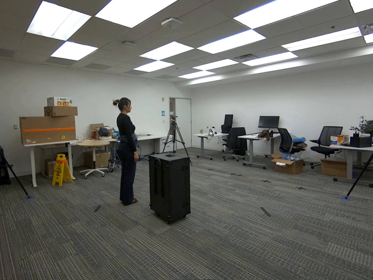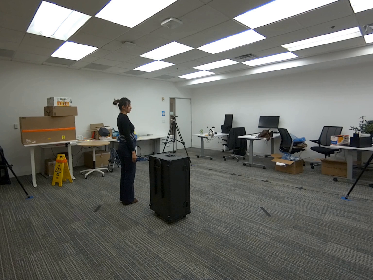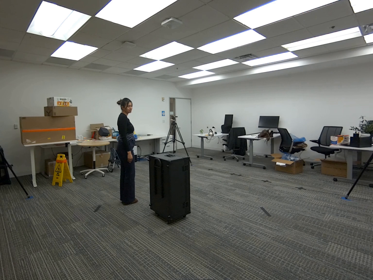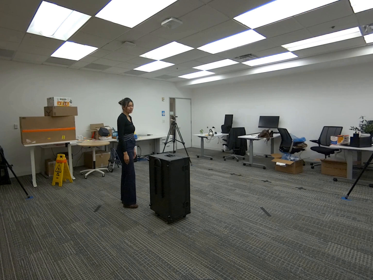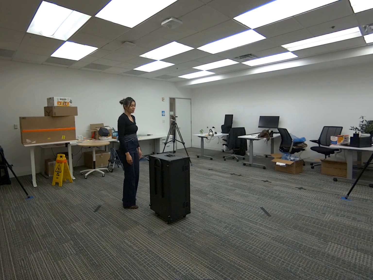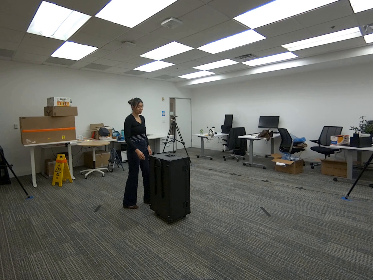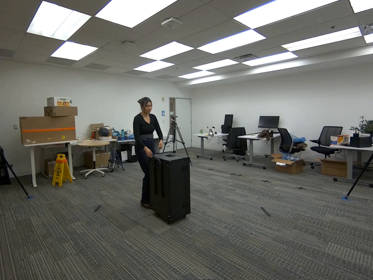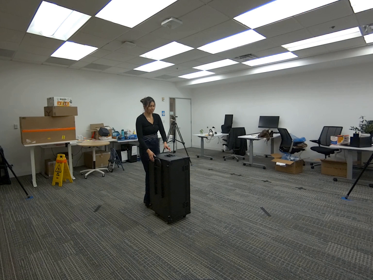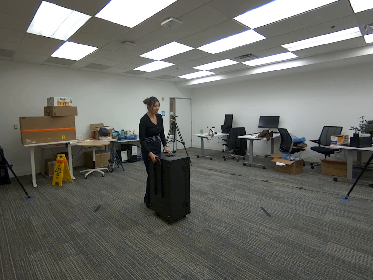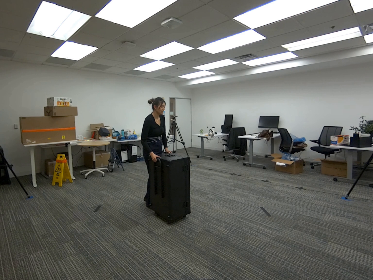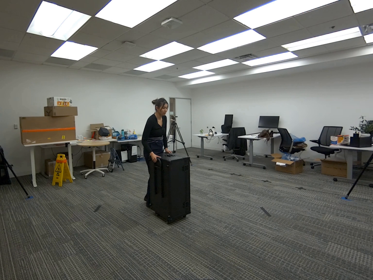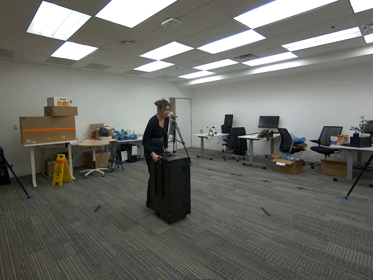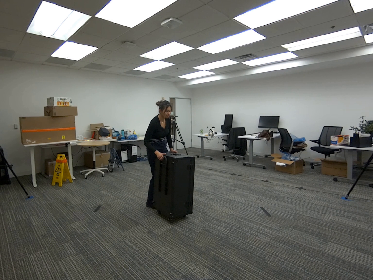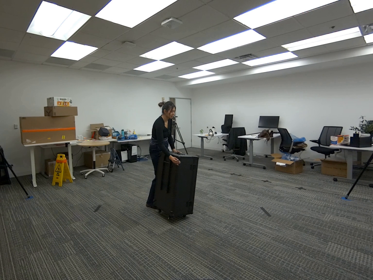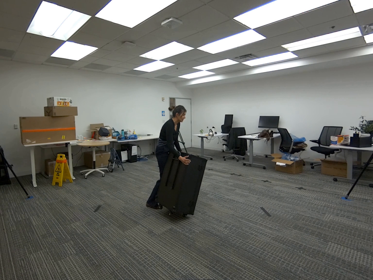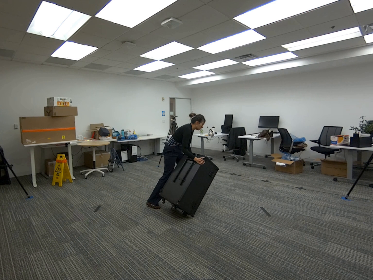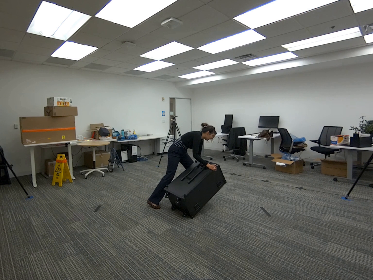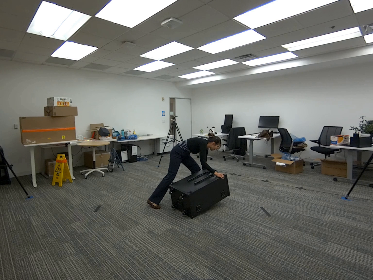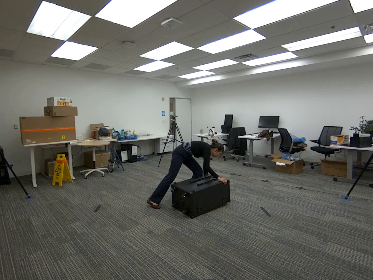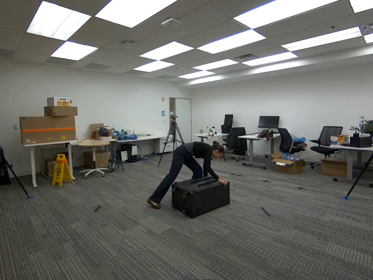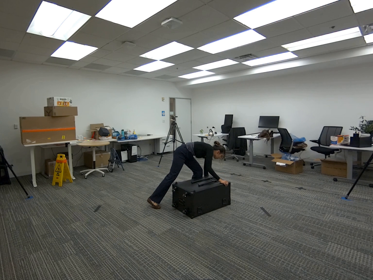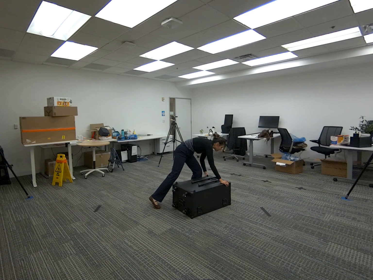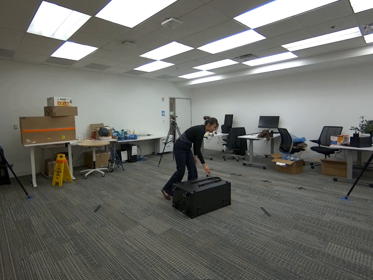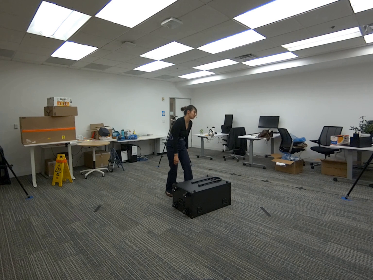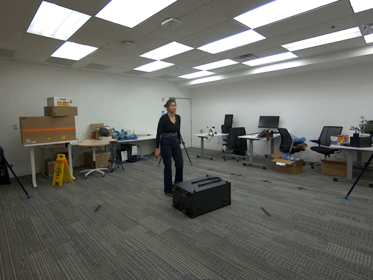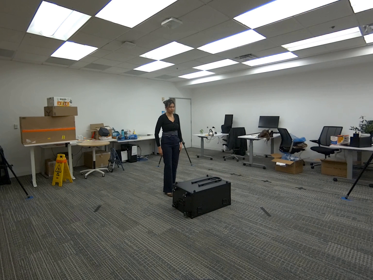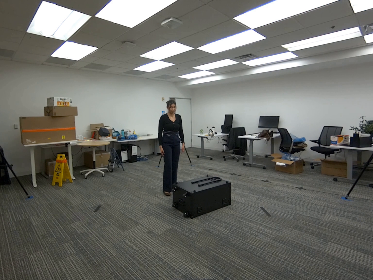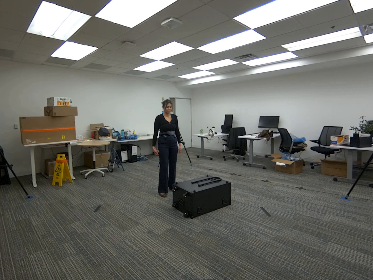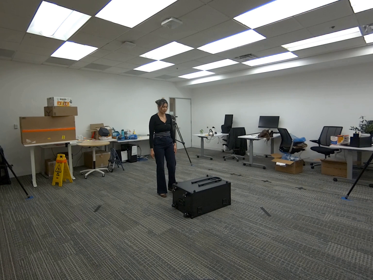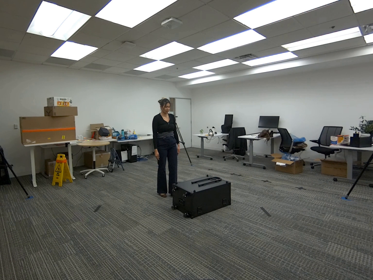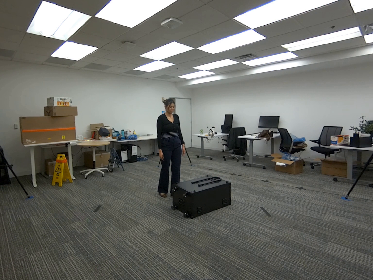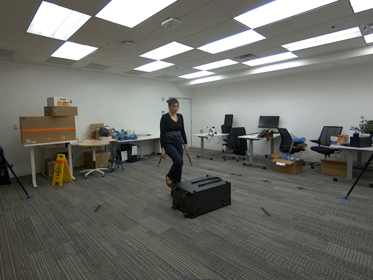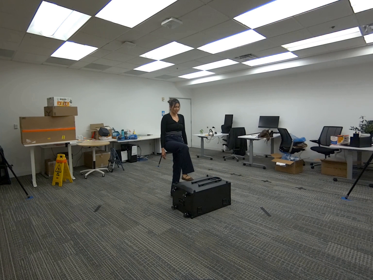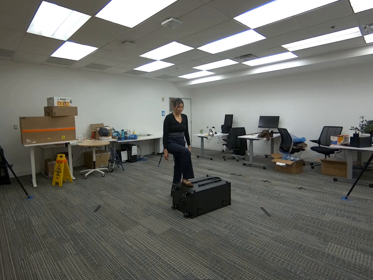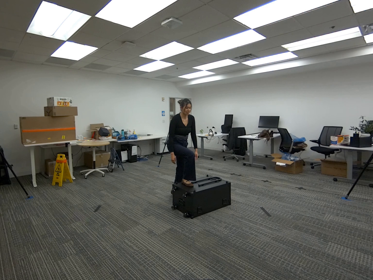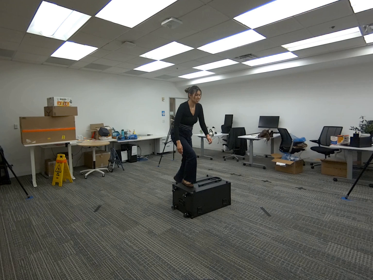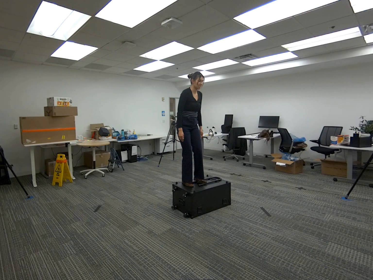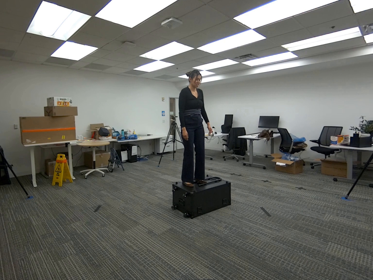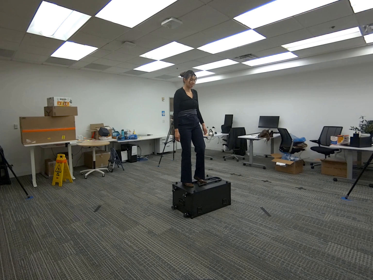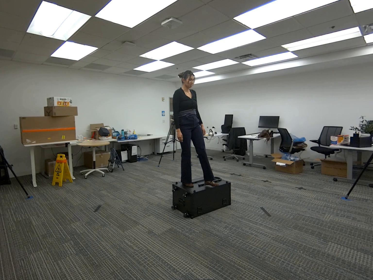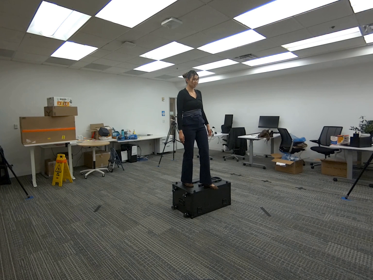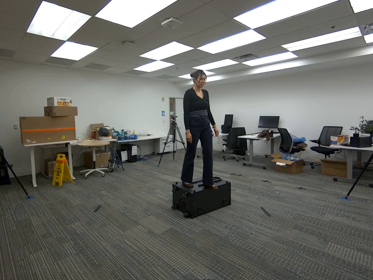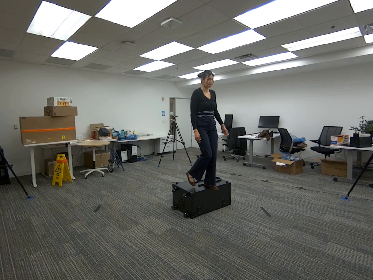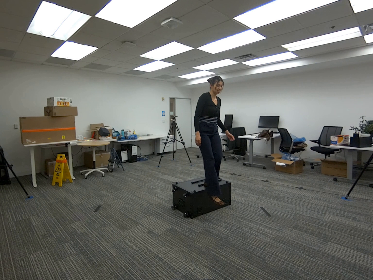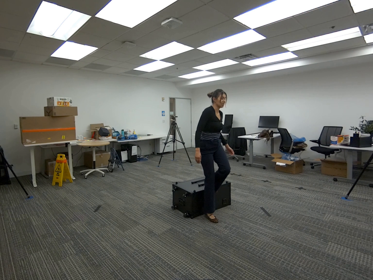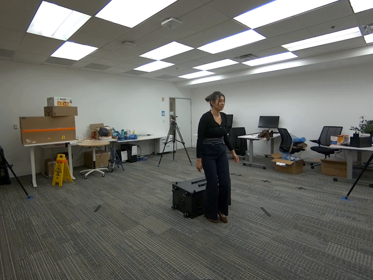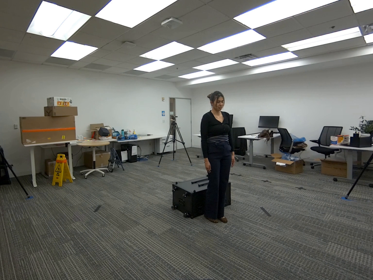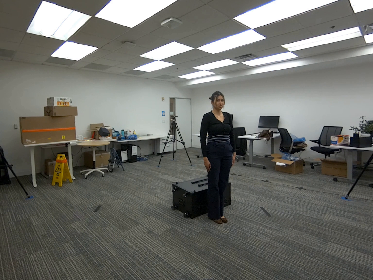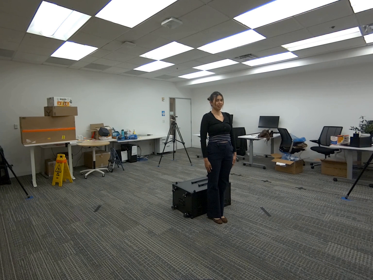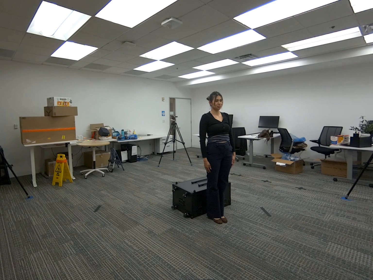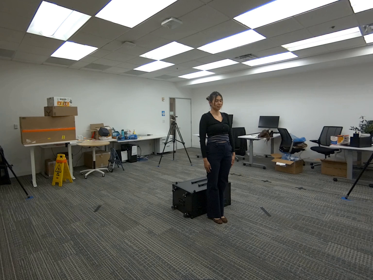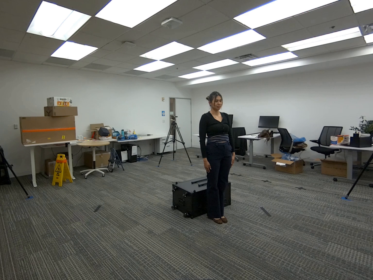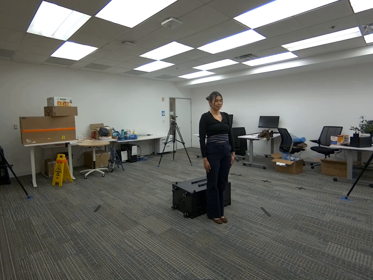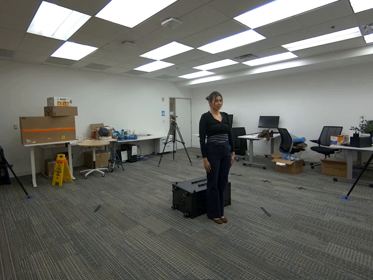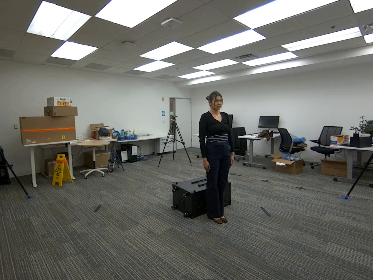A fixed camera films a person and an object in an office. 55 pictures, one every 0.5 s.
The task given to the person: Walk over to the G1 Box and place the box on its side and proceed to step up the box and then step down.
